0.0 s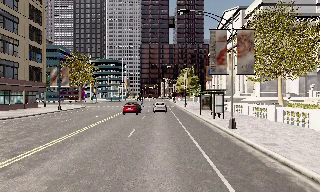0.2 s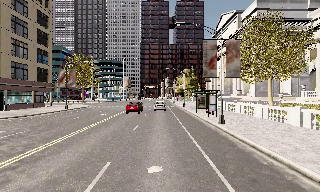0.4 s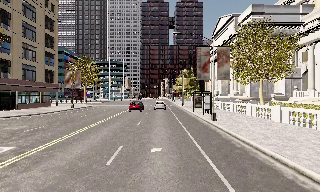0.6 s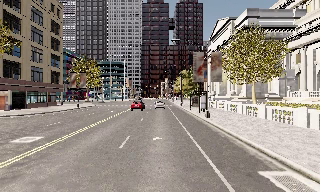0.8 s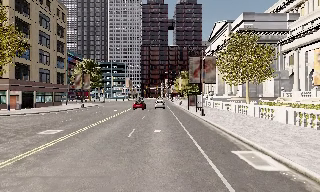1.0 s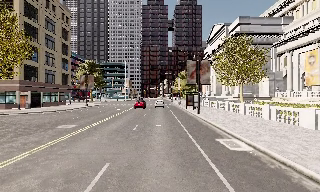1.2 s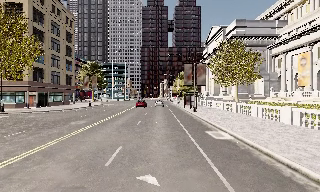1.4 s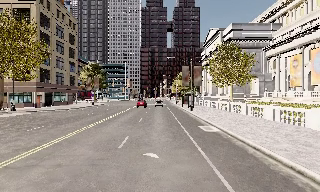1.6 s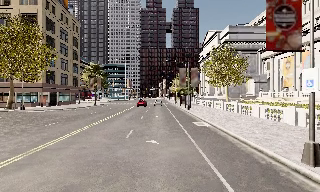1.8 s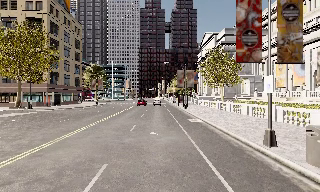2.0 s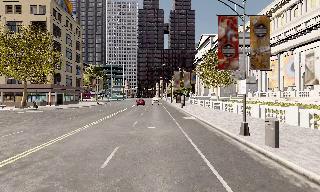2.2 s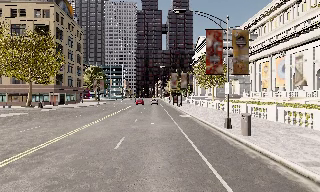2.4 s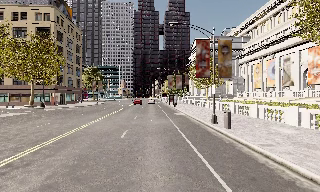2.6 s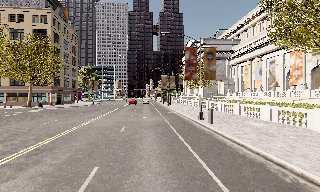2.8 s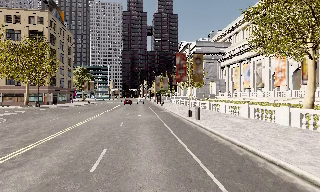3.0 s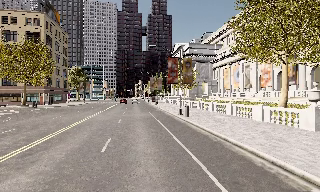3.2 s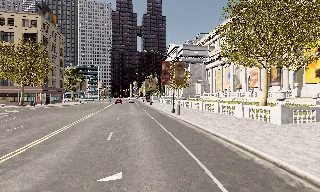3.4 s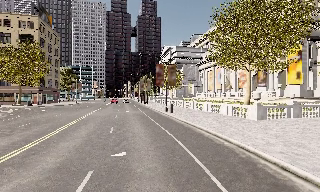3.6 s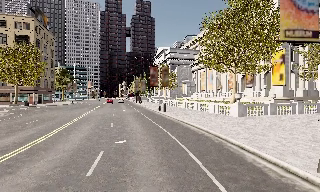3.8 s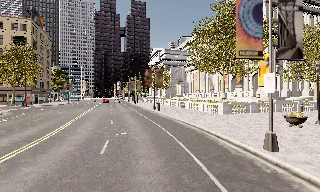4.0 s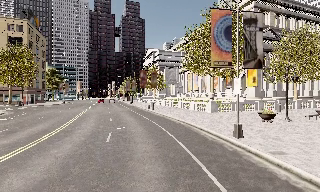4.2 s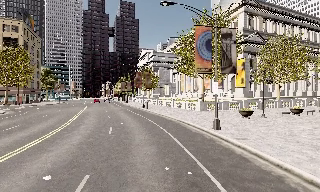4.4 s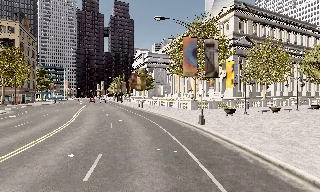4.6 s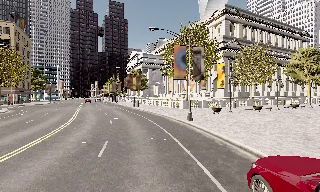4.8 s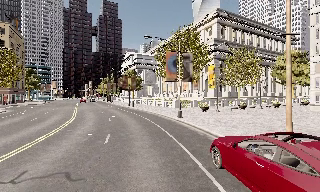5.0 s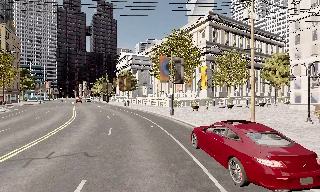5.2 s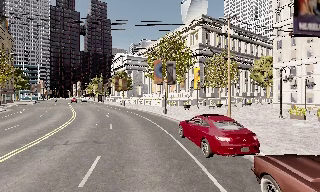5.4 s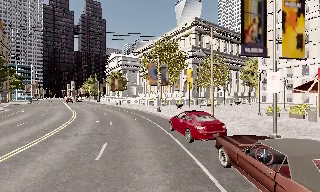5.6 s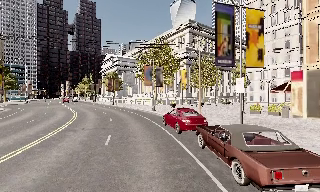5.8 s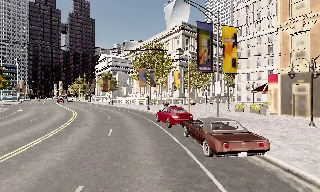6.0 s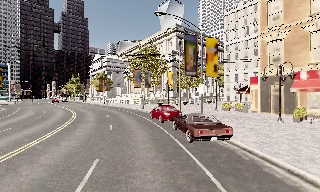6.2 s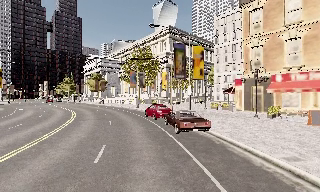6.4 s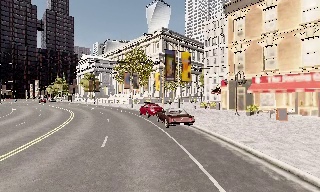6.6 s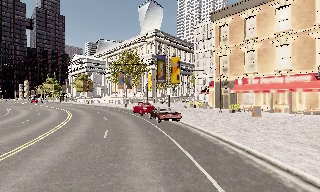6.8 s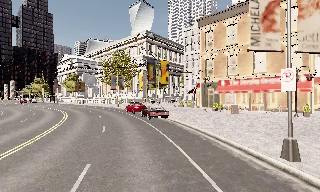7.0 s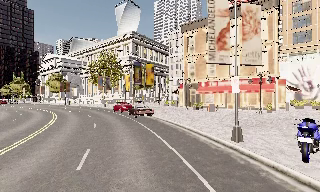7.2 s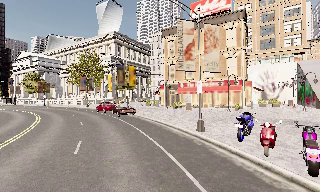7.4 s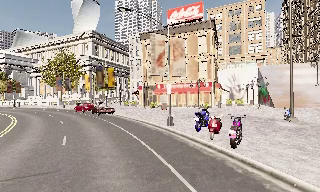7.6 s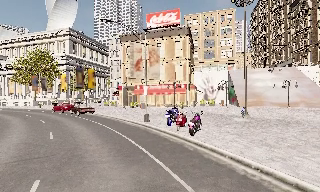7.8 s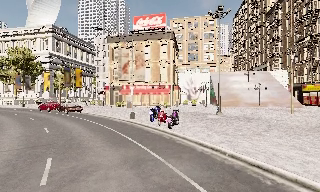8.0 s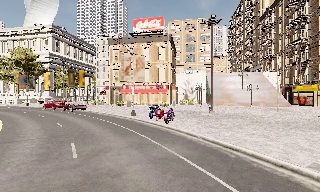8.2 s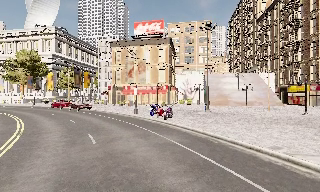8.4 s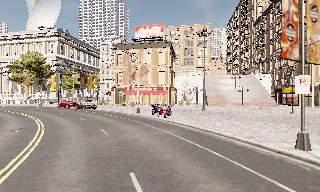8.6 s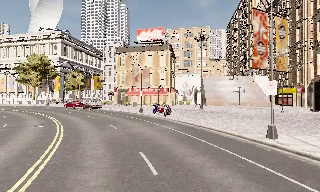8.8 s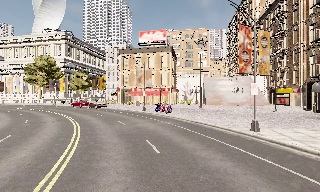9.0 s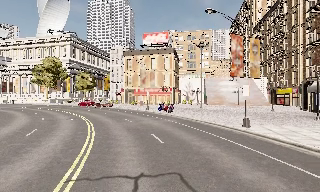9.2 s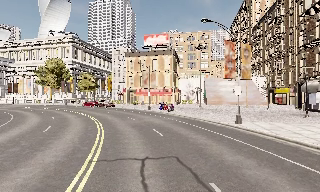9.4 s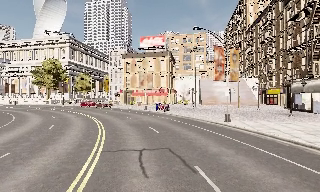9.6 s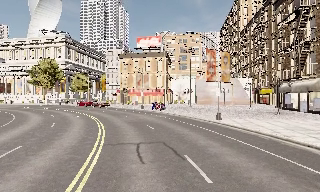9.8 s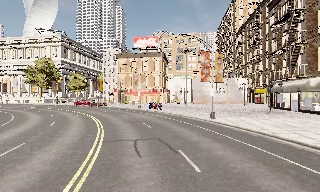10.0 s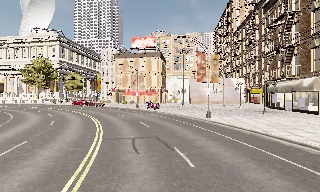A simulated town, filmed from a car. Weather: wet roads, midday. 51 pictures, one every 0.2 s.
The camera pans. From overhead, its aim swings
clockwise.
The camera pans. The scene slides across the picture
to the left.
0.0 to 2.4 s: The camera travels backward, about 20 m, so what stands in front gets smaller.
2.4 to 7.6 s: The scene slides to the left, as the camera pans about 70 degrees to its right. It travels backward, about 45 m.
7.6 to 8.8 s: The camera travels backward, about 11 m, so what stands in front gets smaller.
8.8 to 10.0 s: The camera travels backward, about 6 m, so what stands in front gets smaller. It loses speed.
The film runs backward here.
